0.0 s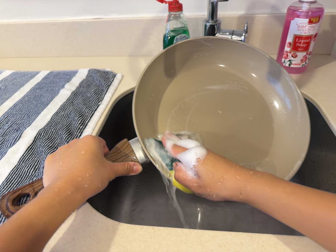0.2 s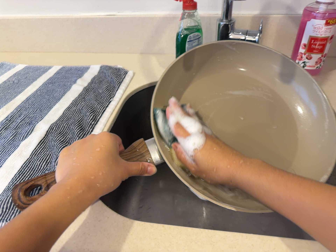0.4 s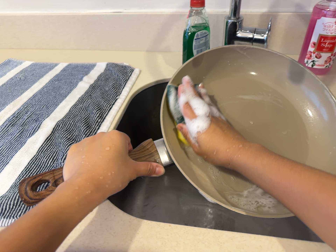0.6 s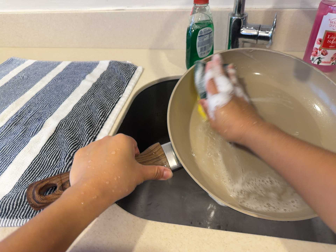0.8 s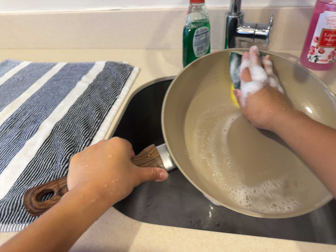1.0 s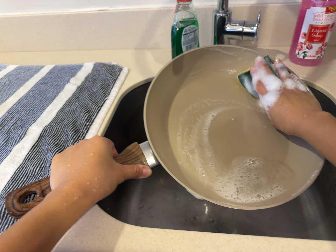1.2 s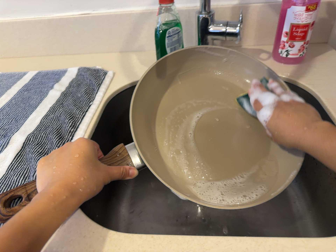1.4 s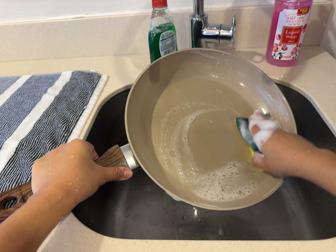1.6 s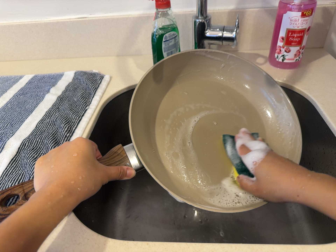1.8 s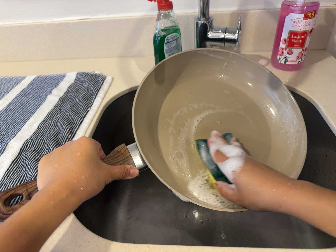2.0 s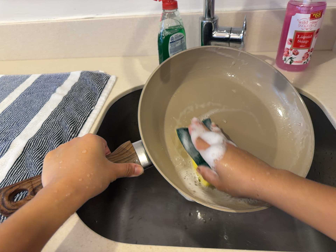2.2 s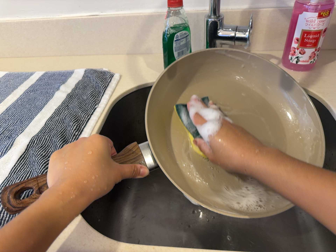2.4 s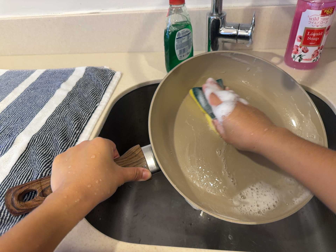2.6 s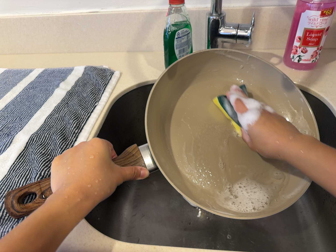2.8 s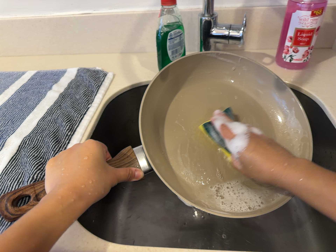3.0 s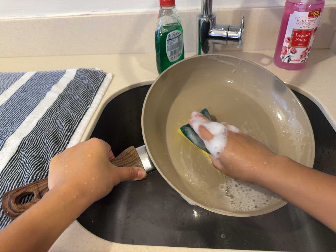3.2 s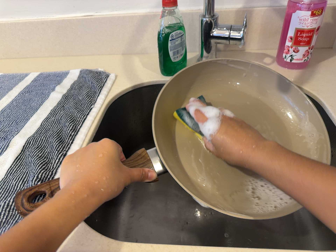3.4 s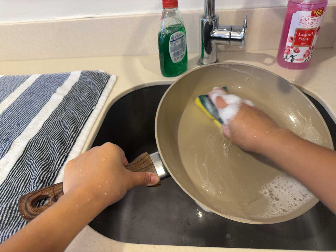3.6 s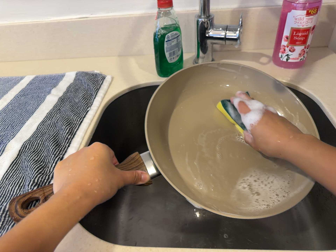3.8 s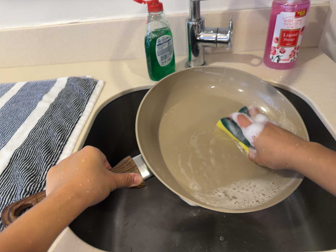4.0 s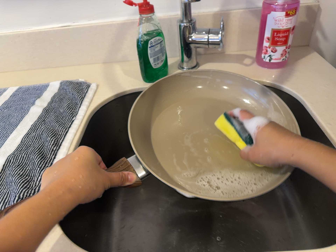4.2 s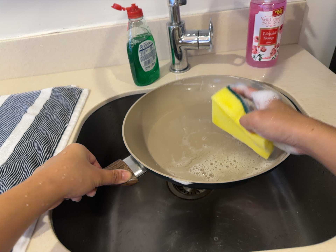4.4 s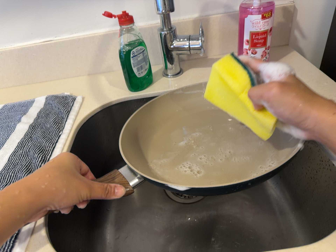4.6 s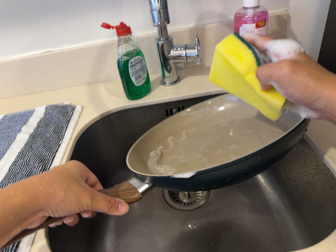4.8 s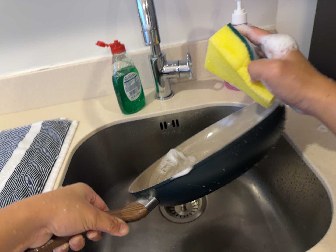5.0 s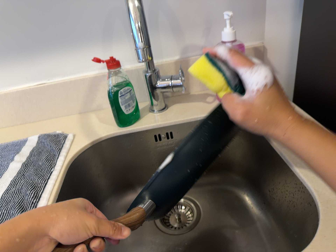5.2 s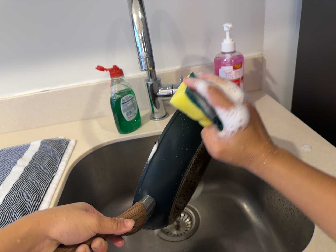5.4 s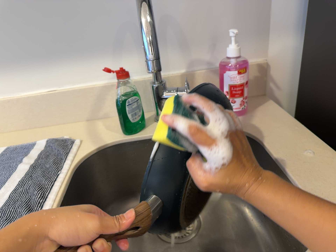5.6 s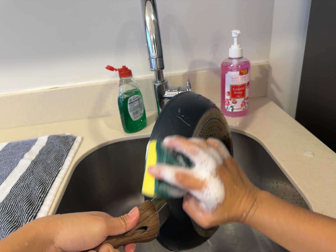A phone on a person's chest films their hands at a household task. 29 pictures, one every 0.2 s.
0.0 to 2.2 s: The camera shifts only a little, or ends up much as it began.
2.2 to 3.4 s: The camera keeps its place and its aim.
3.4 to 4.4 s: The camera shifts only a little, or ends up much as it began.
4.4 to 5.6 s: The camera travels backward, about 6 cm, so what stands in front gets smaller. Its aim tips toward the top of its view by about 10 degrees, and the scene shifts downward.
The film runs forward here.
